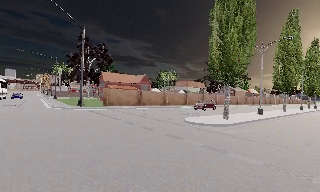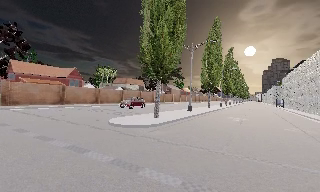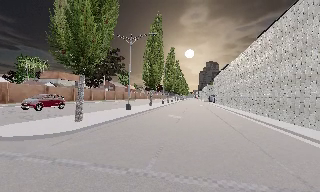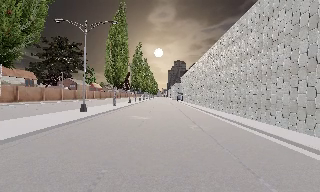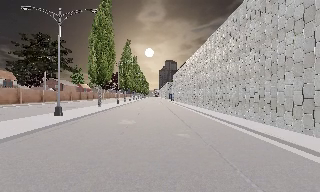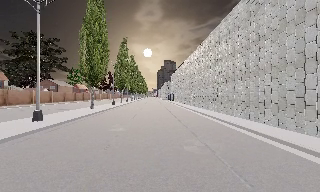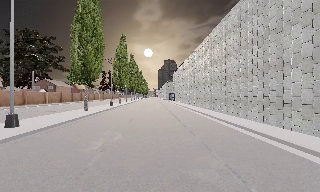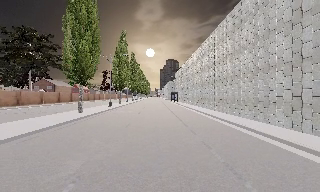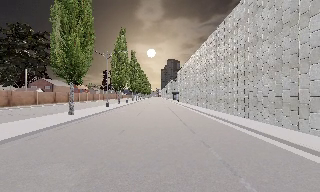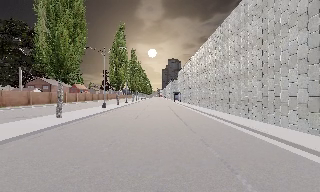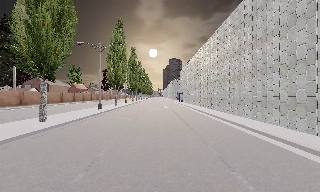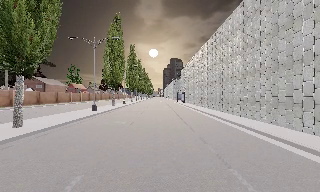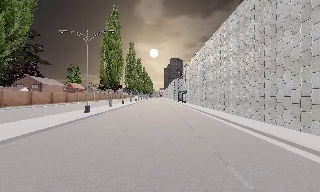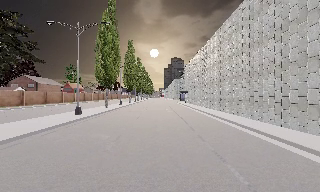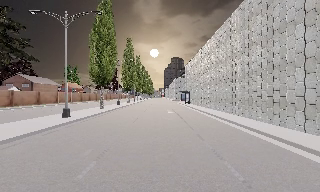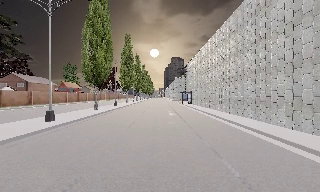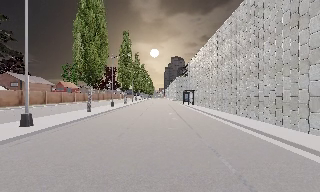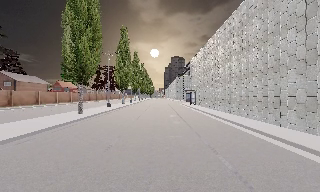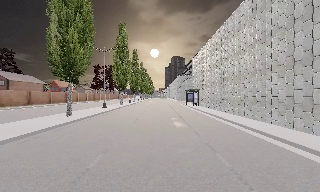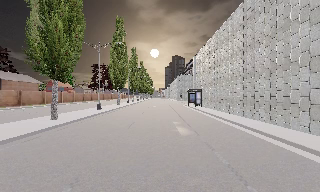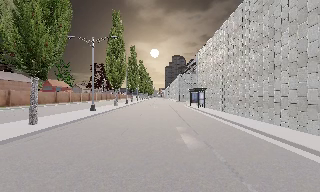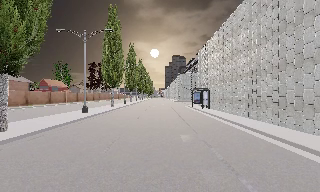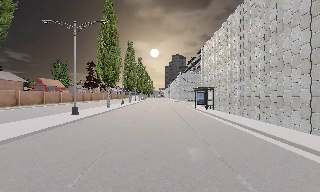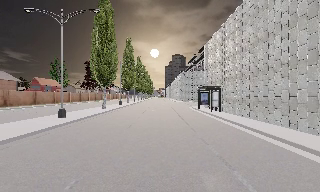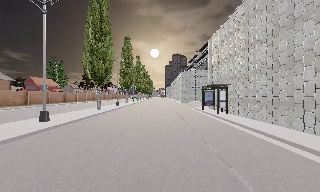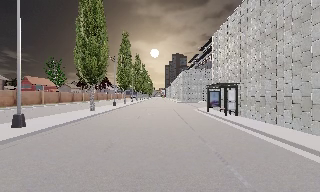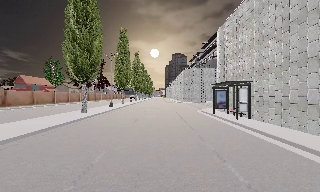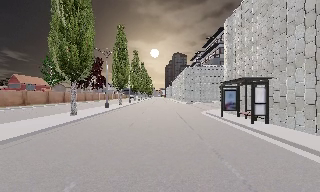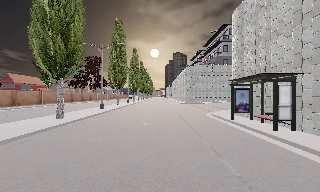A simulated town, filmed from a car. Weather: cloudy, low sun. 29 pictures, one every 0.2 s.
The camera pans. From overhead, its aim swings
clockwise.
The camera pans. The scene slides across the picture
to the left.
0.0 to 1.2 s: The camera pans to its right, which is clockwise from overhead, by about 55 degrees. It travels forward, about 11 m.
1.2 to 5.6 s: The camera travels forward, about 40 m, so what stands in front looms larger.
The film runs forward here.
